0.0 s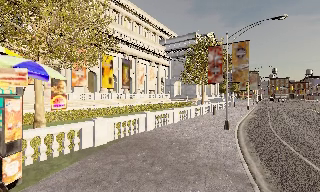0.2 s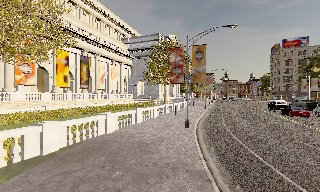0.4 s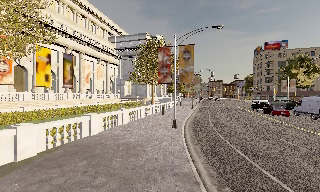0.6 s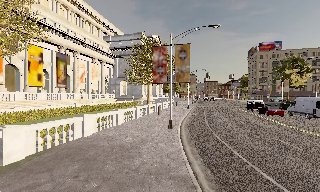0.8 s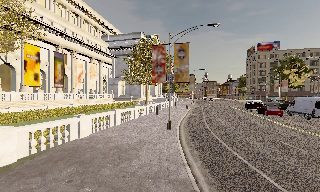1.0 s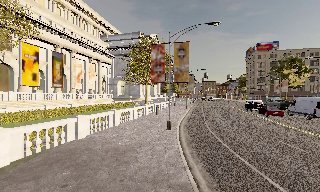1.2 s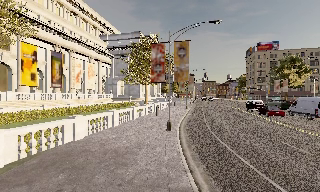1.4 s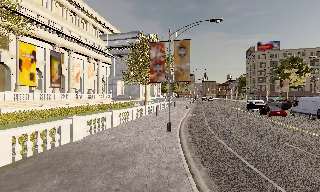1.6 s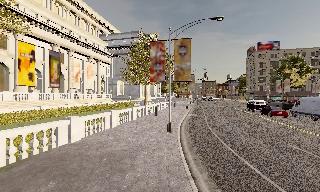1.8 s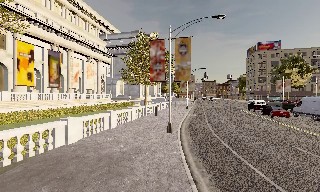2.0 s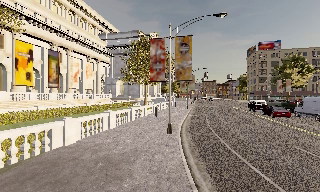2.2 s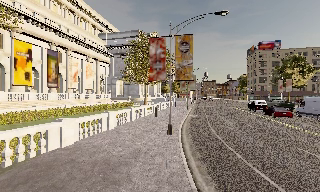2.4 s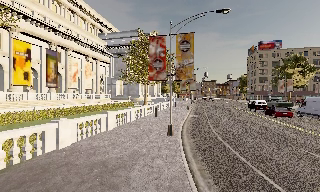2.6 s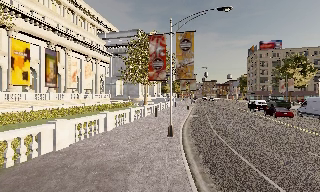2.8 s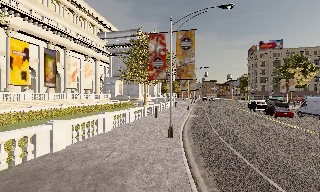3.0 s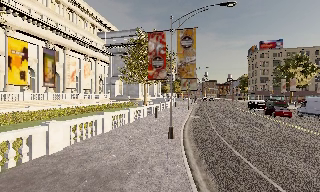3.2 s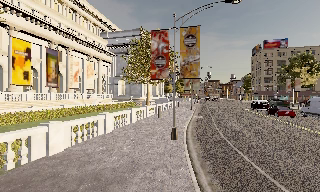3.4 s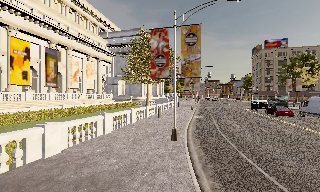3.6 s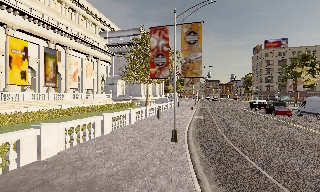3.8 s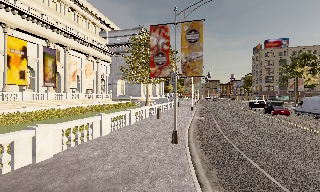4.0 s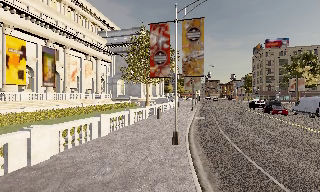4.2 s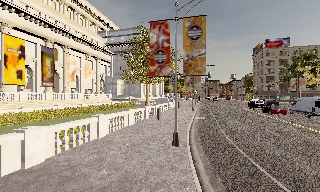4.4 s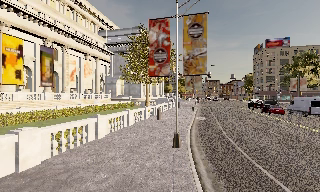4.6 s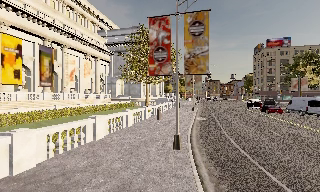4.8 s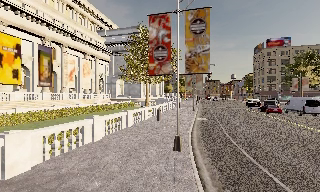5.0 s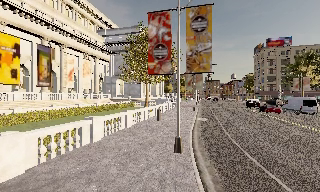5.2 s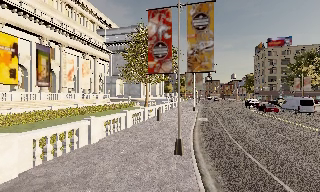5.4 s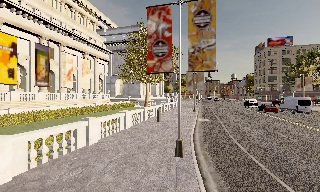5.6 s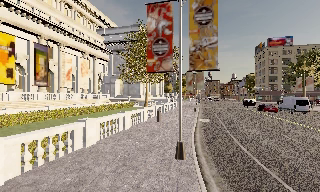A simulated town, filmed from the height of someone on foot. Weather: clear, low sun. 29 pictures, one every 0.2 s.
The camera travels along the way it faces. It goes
forward.
0.0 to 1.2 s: The camera swings to its right by about 20 degrees, and the scene slides to the left. It travels forward, about 1.5 m, so what stands in front looms larger.
1.2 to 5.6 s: The camera travels forward, about 5 m, so what stands in front looms larger.
The film runs forward here.
